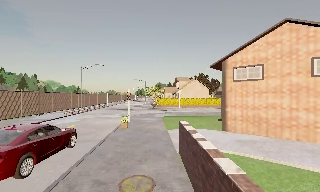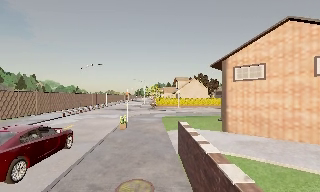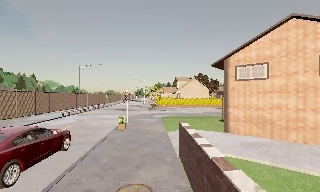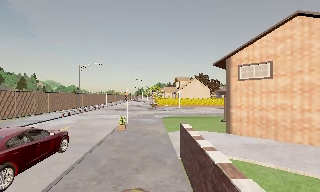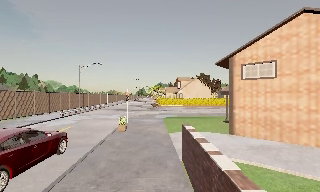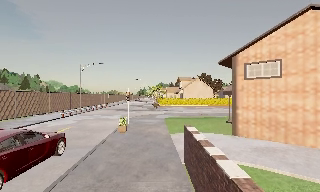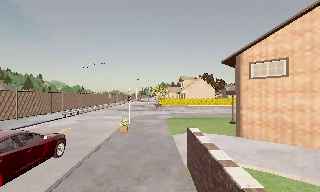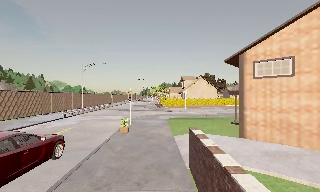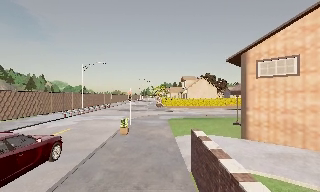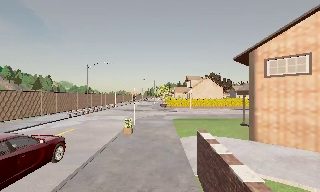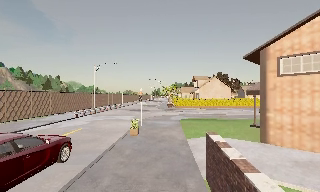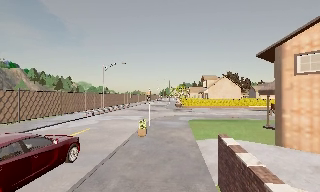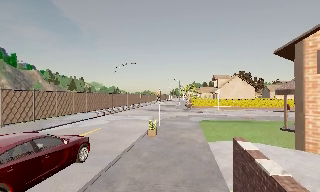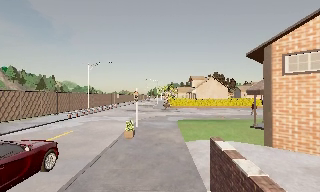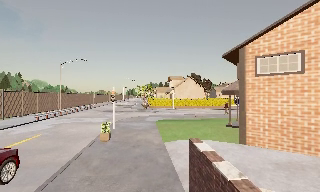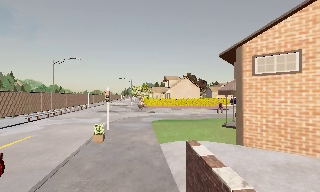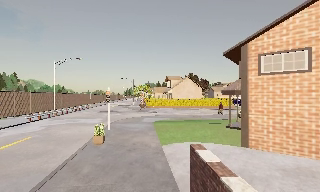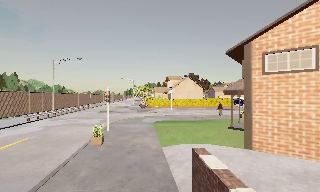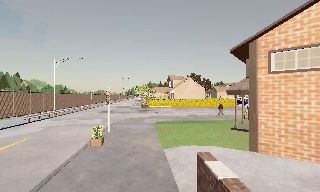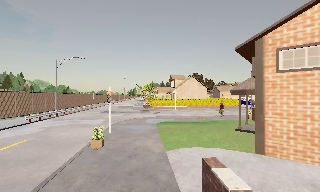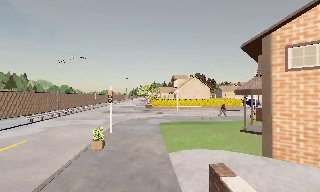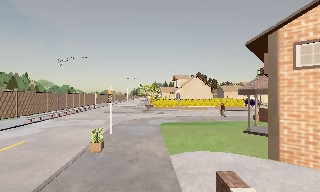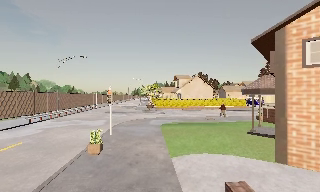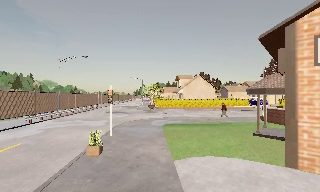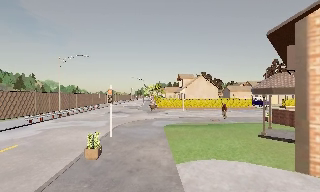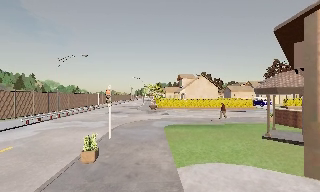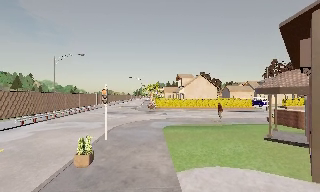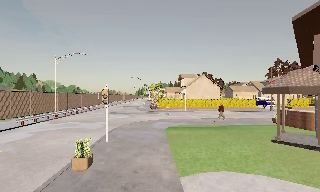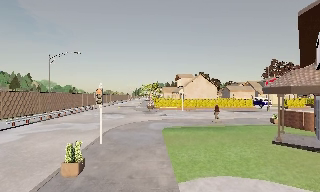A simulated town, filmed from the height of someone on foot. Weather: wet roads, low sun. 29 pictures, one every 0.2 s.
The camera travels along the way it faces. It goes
forward.
0.0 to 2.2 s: The camera travels forward, about 2.5 m, so what stands in front looms larger.
2.2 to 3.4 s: The scene slides to the left, as the camera pans about 15 degrees to its right. It travels forward, about 1.5 m, so what stands in front looms larger.
3.4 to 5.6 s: The camera travels forward, about 3.5 m, so what stands in front looms larger.
The film runs forward here.
